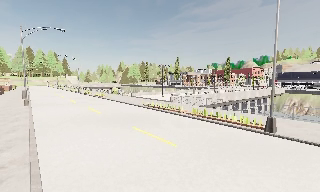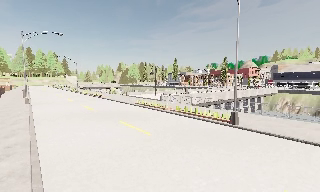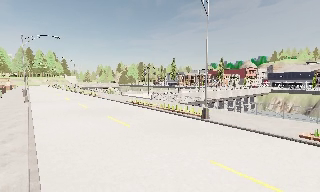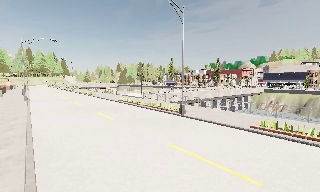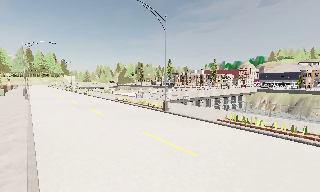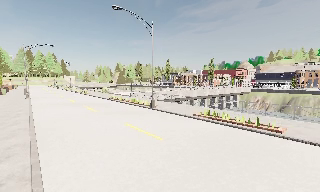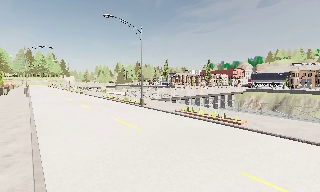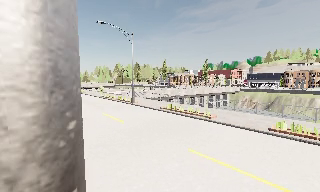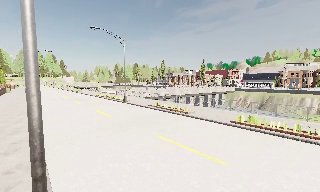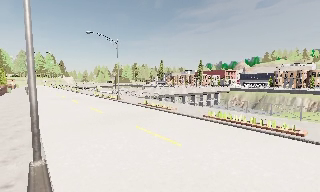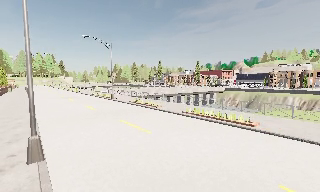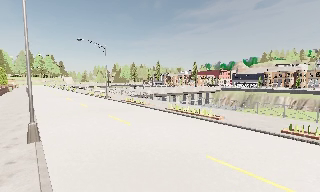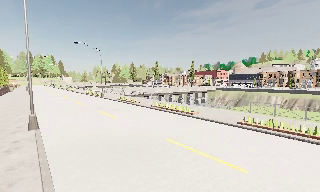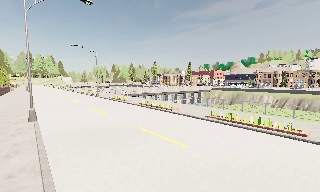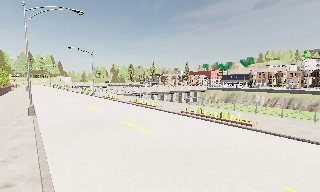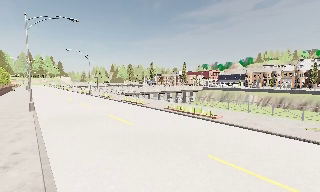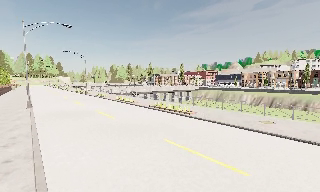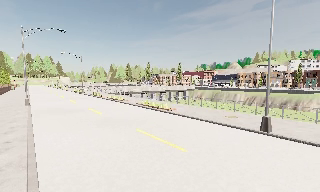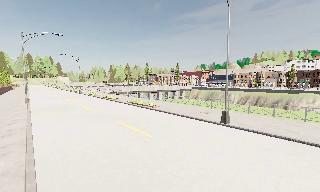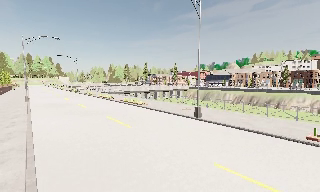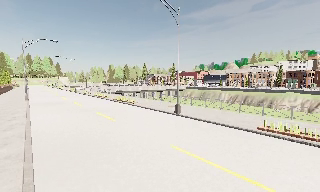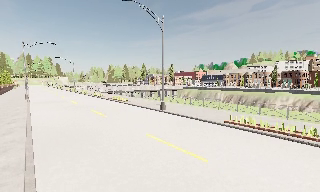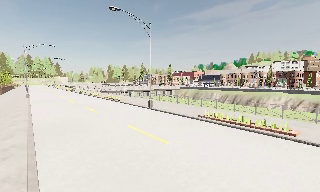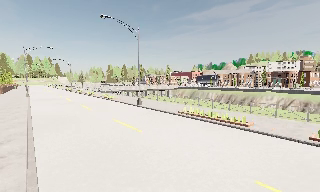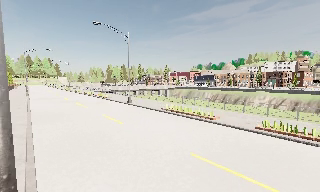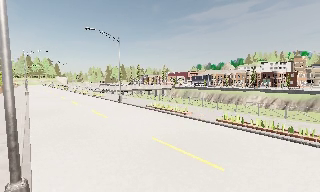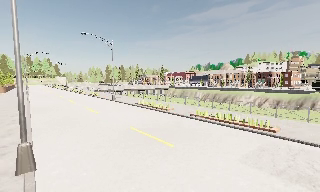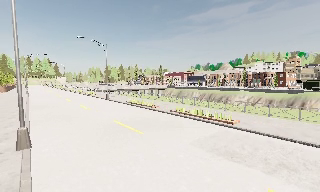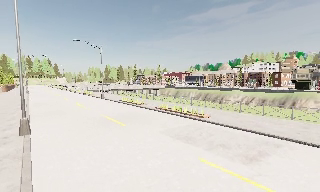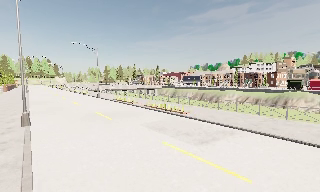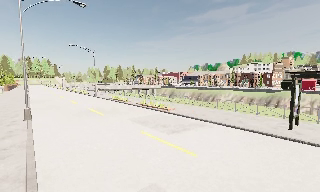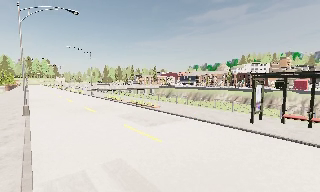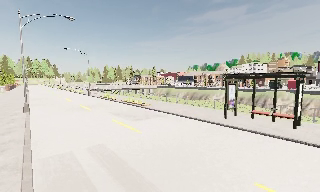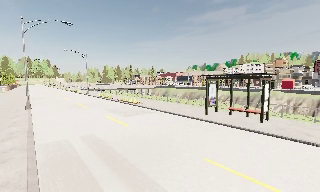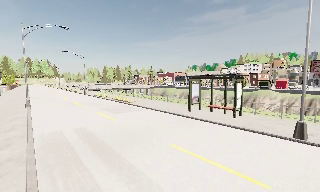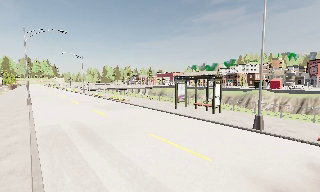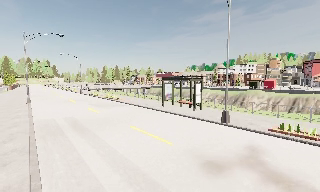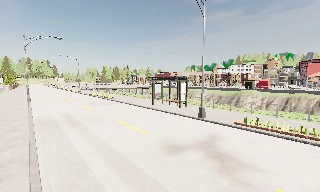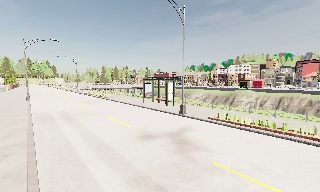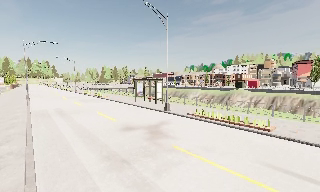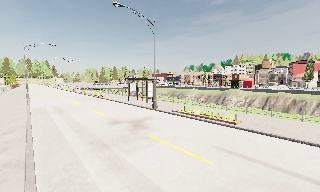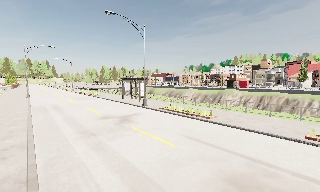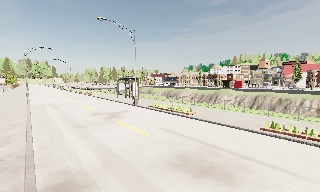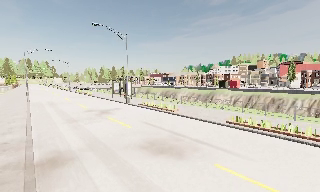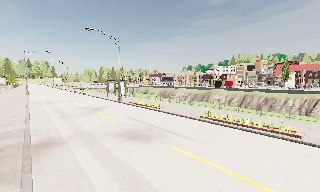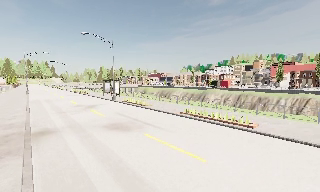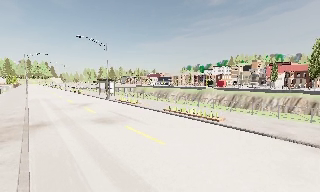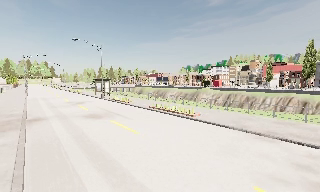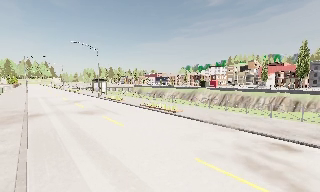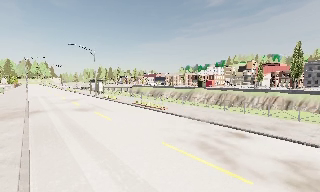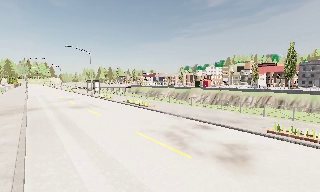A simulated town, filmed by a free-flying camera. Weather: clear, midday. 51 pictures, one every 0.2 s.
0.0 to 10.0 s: The camera travels backward and to its right, about 90 m, so what stands in front gets smaller.
The film runs forward here.
